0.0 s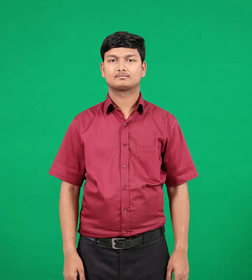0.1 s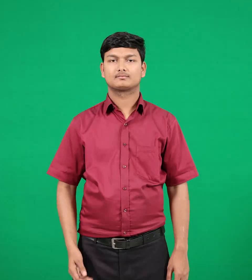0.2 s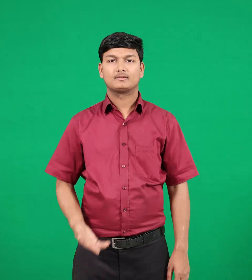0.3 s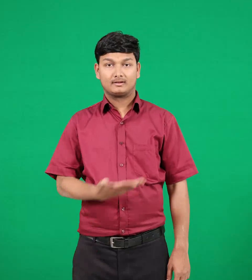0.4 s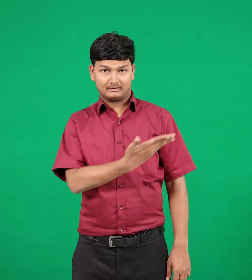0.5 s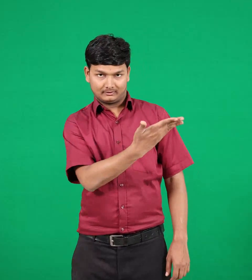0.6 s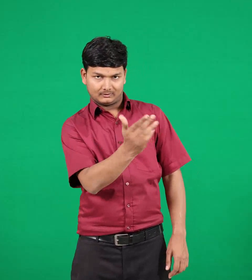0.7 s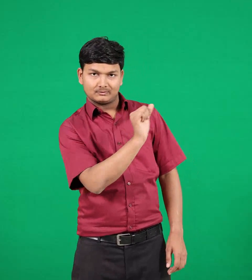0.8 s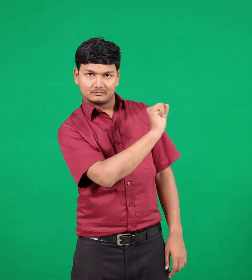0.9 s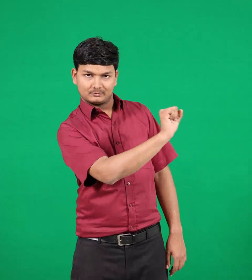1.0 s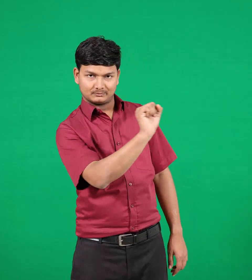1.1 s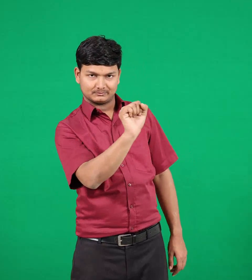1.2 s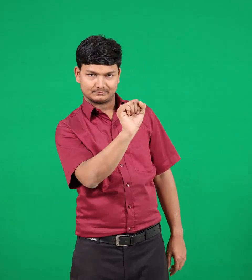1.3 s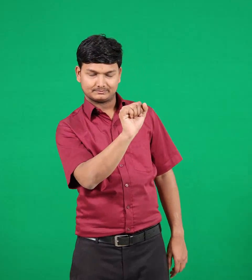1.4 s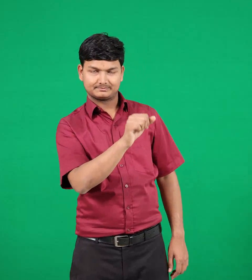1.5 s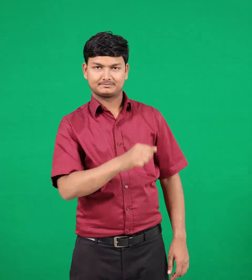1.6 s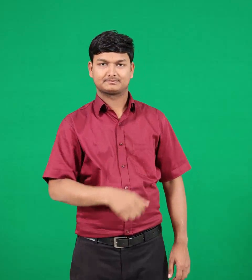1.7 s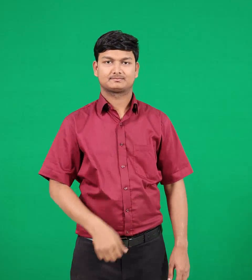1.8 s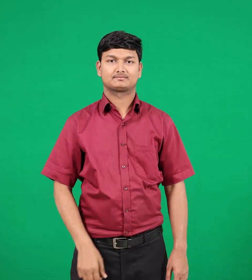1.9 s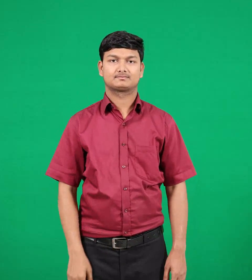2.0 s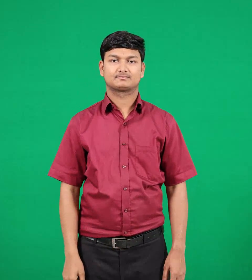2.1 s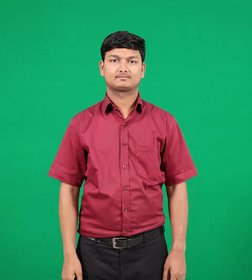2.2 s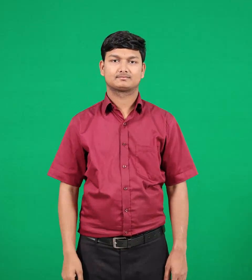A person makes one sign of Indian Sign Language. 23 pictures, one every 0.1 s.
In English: thier
